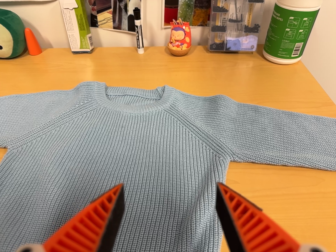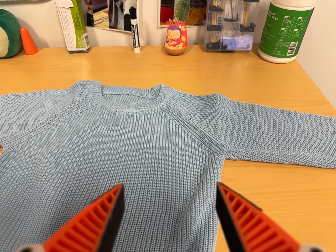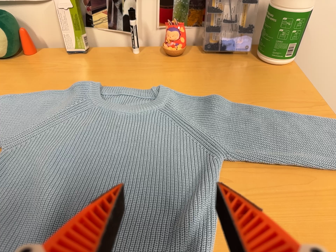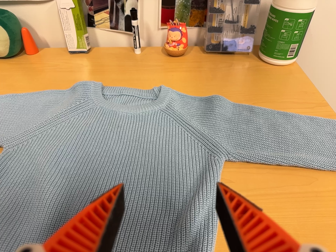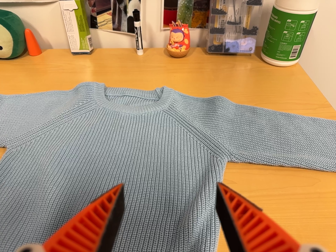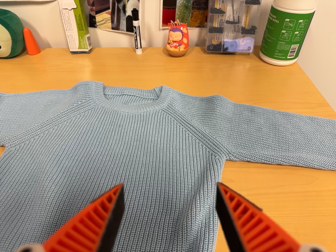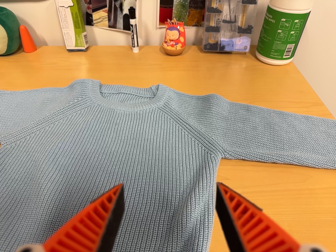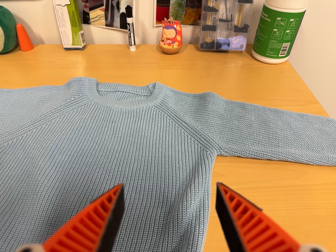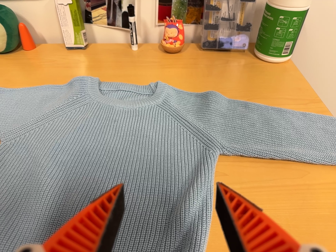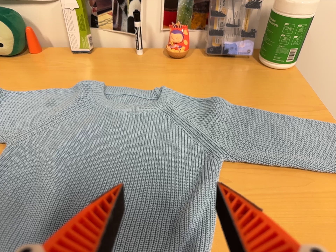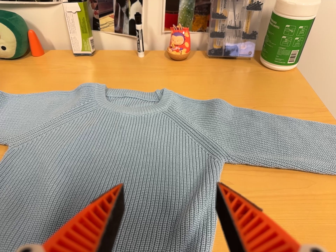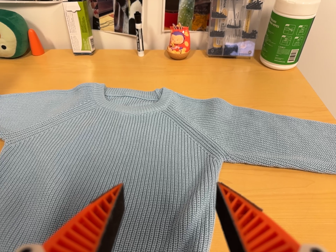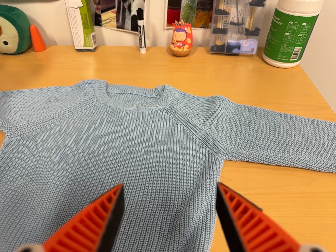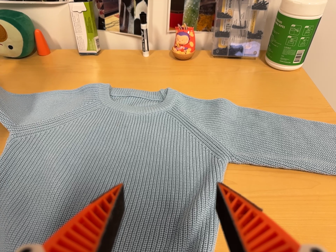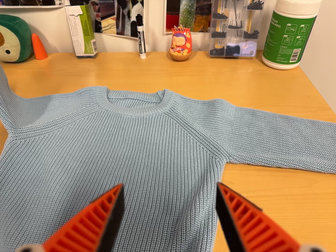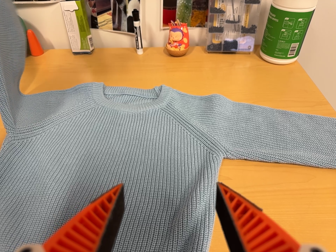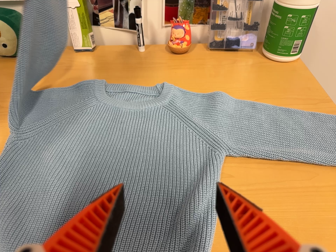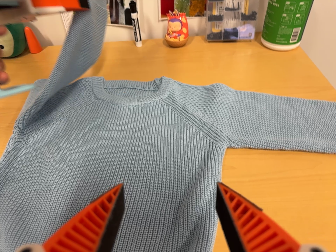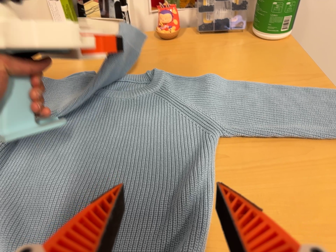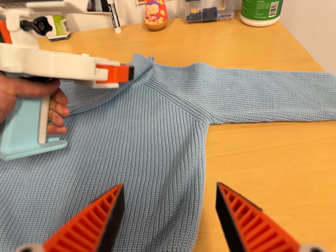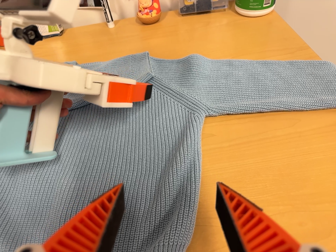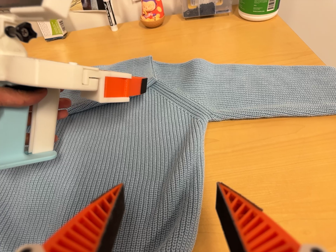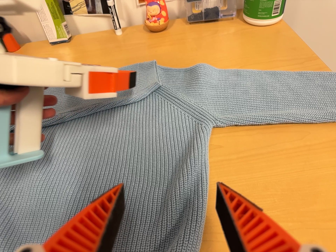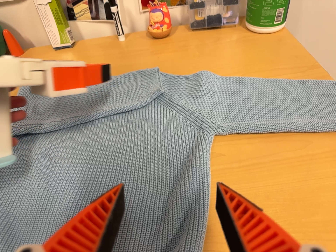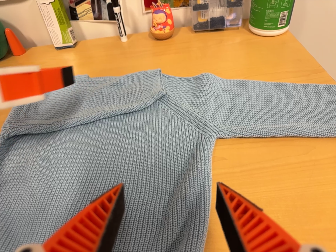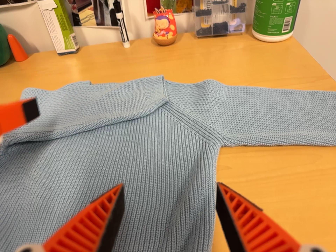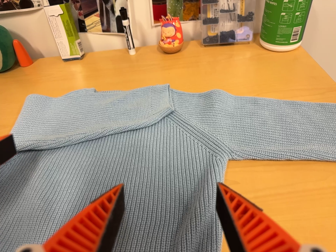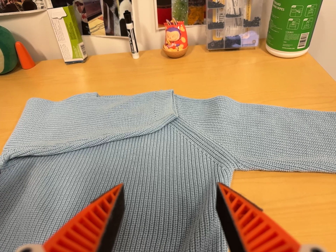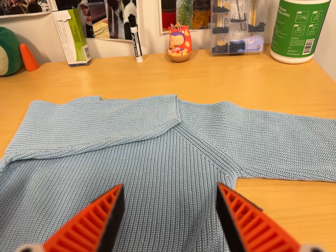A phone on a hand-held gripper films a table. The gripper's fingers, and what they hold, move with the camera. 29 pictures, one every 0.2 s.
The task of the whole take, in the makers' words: left arm across.
0.0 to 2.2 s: The camera shifts only a little, or ends up much as it began.
2.2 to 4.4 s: The camera rolls about its line of sight by about 10 degrees, and the scene rotates counterclockwise.
4.4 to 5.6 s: The camera travels forward, about 6 cm, so what stands in front looms larger.
The film runs forward here.
